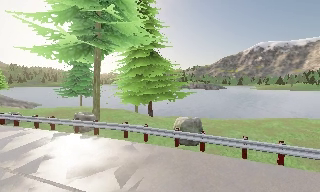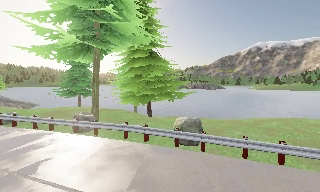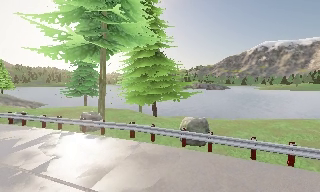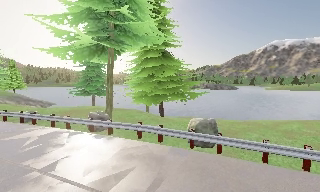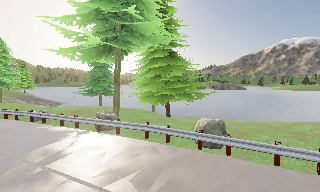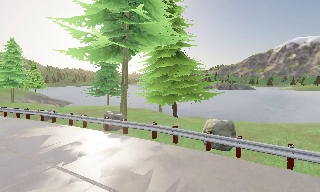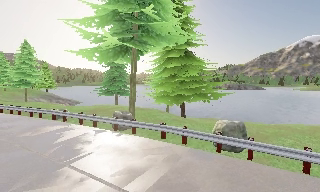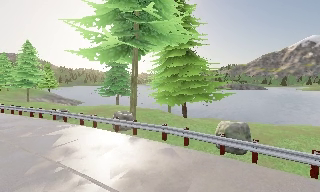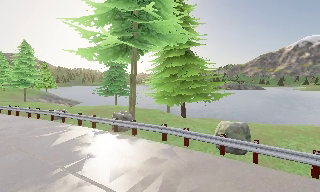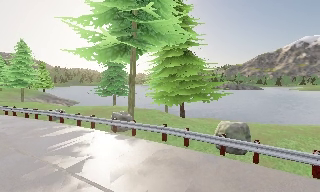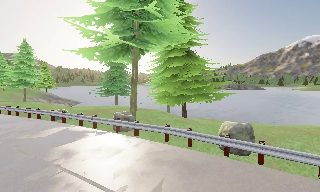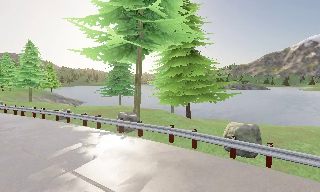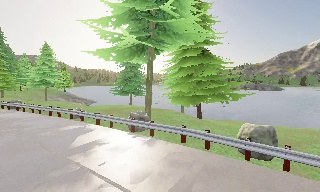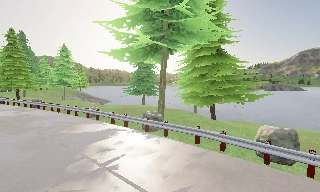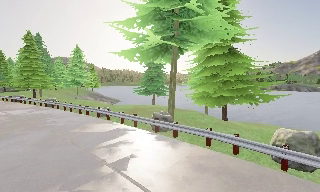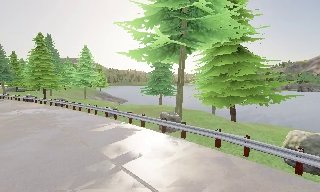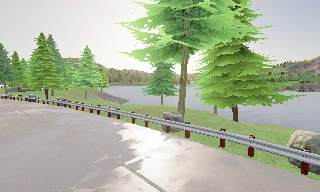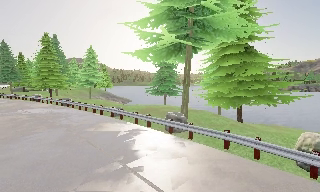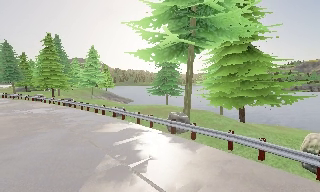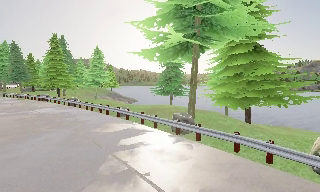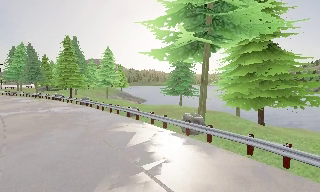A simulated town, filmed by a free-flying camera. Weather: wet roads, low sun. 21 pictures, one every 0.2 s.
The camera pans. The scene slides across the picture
to the right.
The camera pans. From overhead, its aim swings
counterclockwise.
0.0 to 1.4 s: The camera swings to its left by about 10 degrees, and the scene slides to the right.
1.4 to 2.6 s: The camera shifts only a little, or ends up much as it began.
2.6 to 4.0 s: The camera pans to its left, which is counterclockwise from overhead, by about 15 degrees. It travels forward, about 0.5 m, so what stands in front looms larger.
The film runs forward here.
